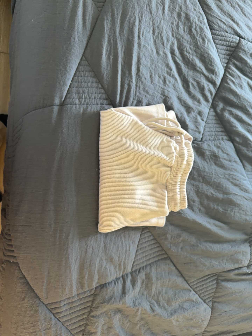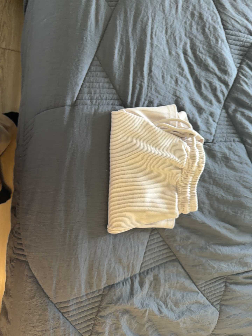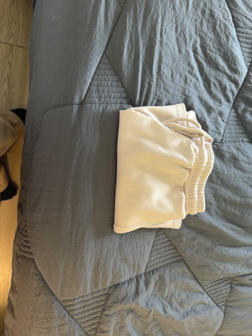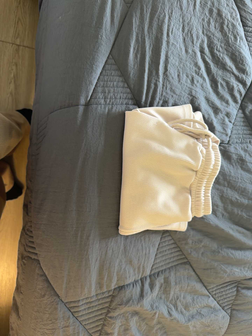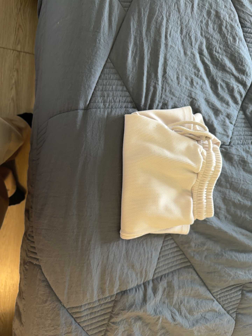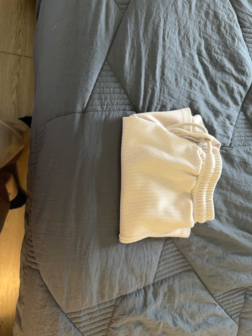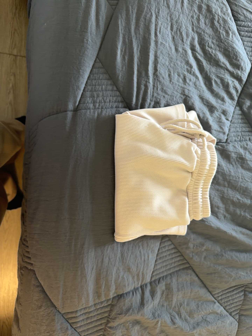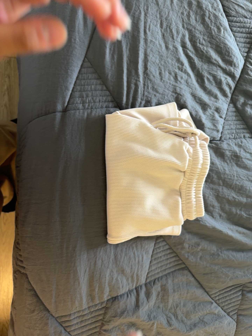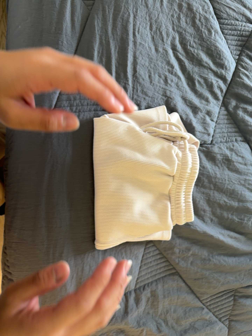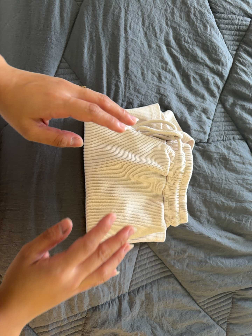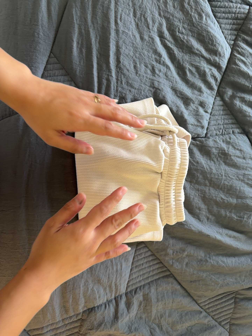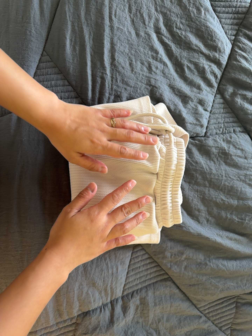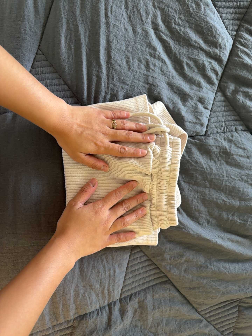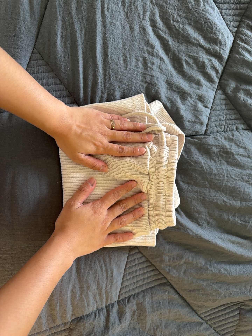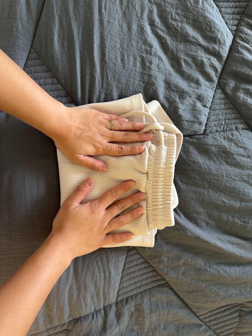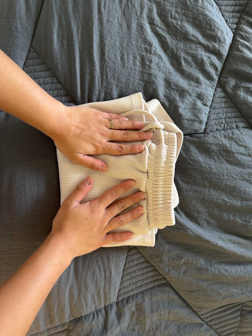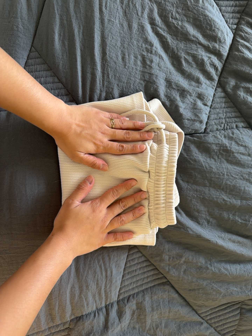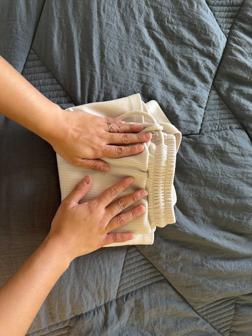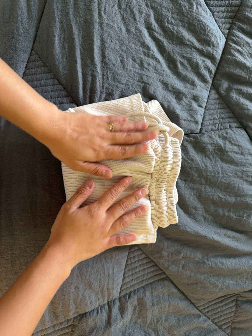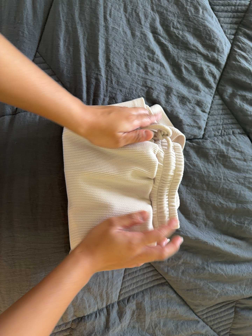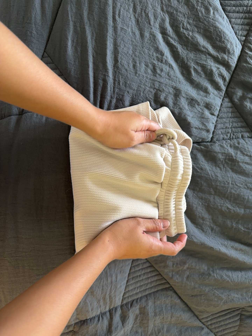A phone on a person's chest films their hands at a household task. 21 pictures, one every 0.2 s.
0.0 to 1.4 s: The camera shifts only a little, or ends up much as it began.
1.4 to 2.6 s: The camera travels to its right and forward, about 12 cm.
2.6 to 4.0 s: The camera shifts only a little, or ends up much as it began.
The film runs backward here.
